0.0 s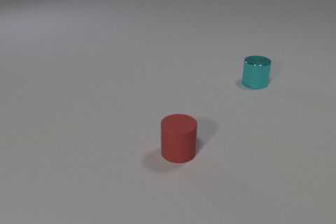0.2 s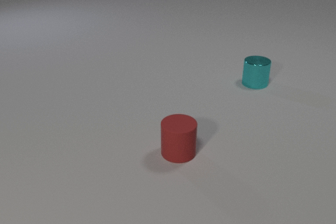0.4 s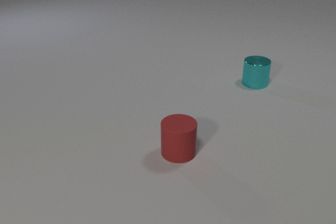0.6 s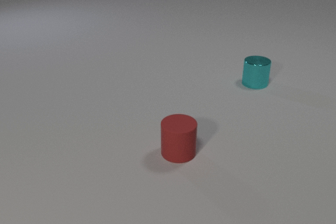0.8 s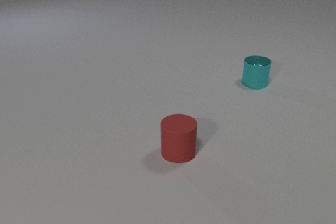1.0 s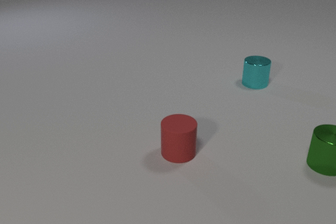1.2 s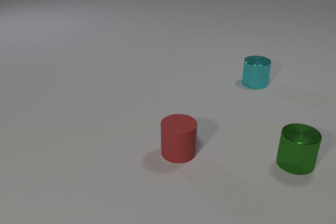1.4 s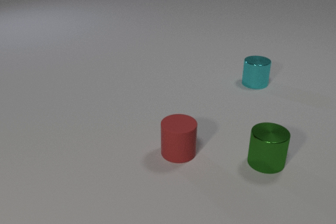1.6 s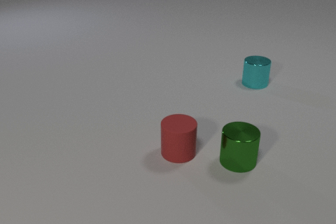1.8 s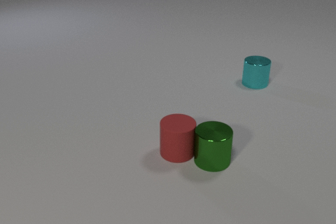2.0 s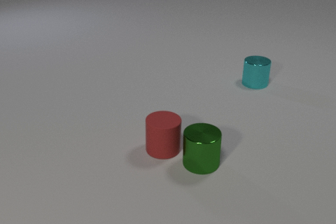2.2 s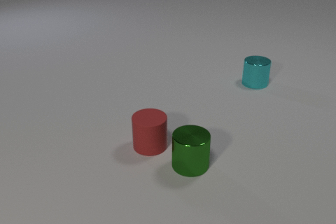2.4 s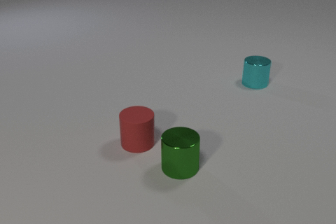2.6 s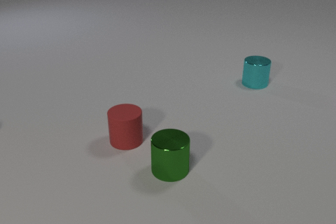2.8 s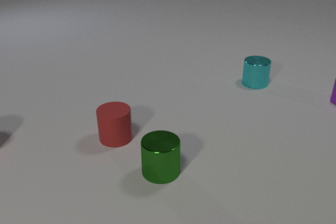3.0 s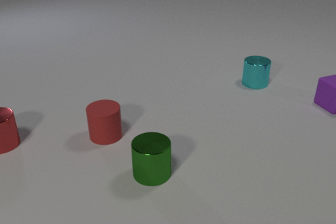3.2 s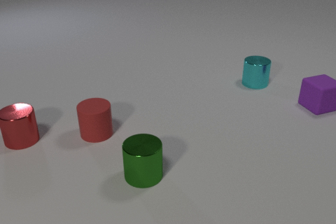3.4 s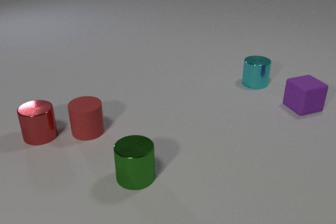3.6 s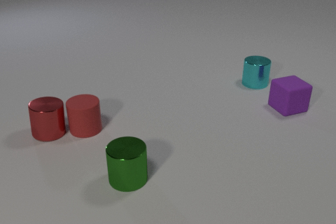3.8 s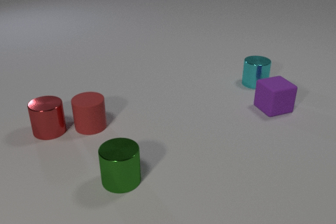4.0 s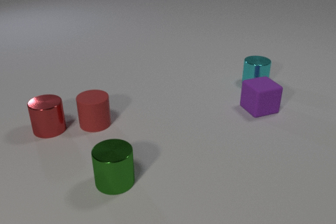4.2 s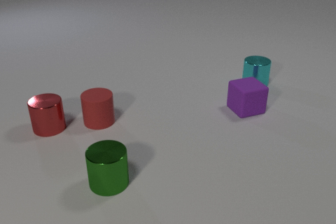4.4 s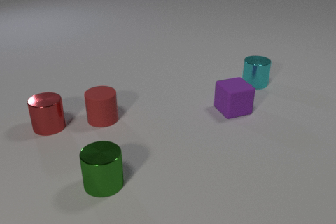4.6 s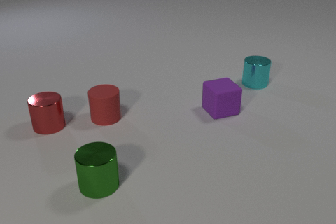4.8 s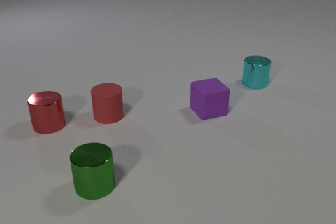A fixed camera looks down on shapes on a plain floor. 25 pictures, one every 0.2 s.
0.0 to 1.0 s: The green metal cylinder comes in at the right edge, slides to the left and toward the camera.
1.0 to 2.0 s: The green metal cylinder slides to the left. The red rubber cylinder slides to the left. The green metal cylinder and the red rubber cylinder collide.
2.0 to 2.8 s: The green metal cylinder slides to the left. The red rubber cylinder slides to the left and away from the camera. The purple rubber cube comes in at the right edge.
2.8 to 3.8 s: The green metal cylinder slides to the left. The red rubber cylinder slides away from the camera and to the left. The red metal cylinder comes in at the left edge, slides to the right. The purple rubber cube slides to the left and toward the camera. The red rubber cylinder and the red metal cylinder collide.
3.8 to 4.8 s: The green metal cylinder slides to the left. The red rubber cylinder slides to the right and away from the camera. The red metal cylinder slides away from the camera. The purple rubber cube slides to the left.
How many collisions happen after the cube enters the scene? 1.
What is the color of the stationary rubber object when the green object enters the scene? red.
What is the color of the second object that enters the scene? purple.
